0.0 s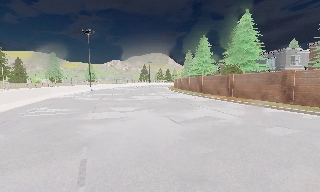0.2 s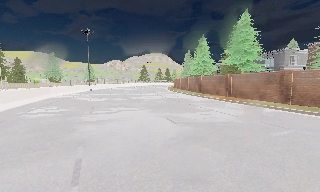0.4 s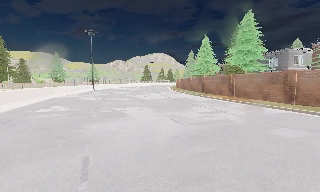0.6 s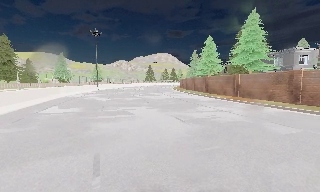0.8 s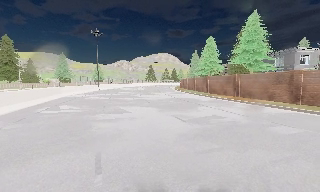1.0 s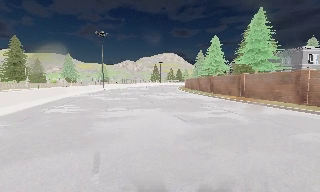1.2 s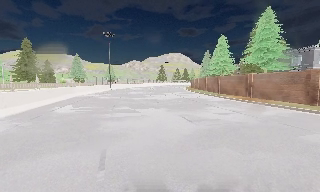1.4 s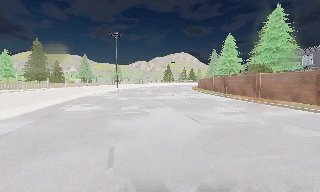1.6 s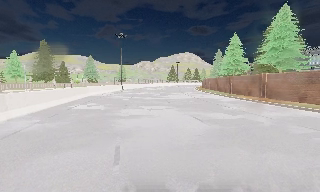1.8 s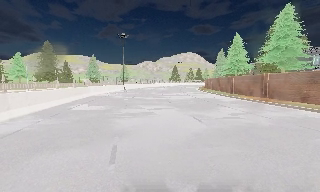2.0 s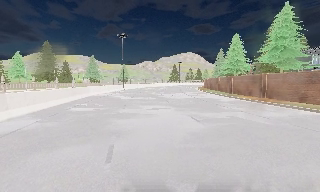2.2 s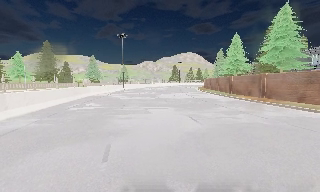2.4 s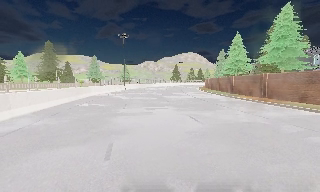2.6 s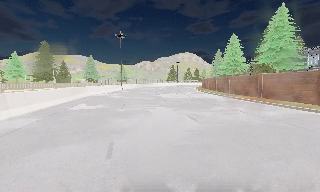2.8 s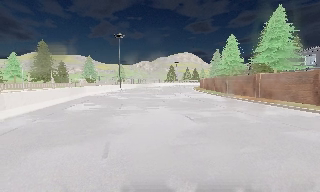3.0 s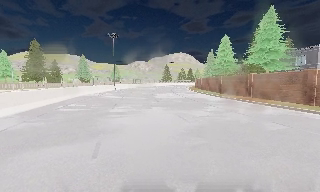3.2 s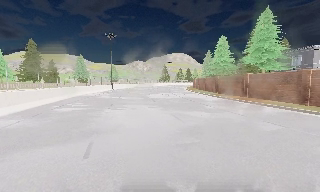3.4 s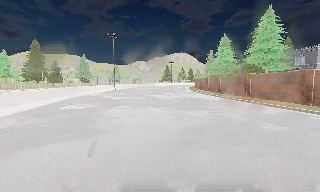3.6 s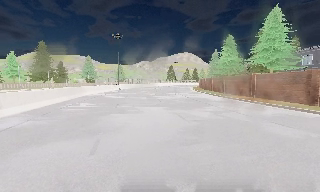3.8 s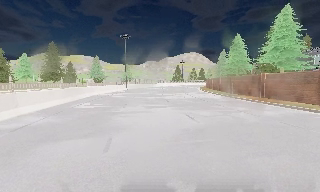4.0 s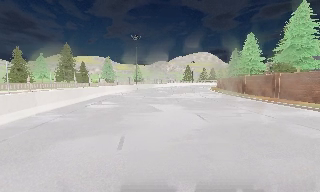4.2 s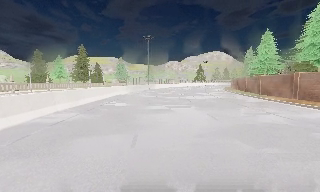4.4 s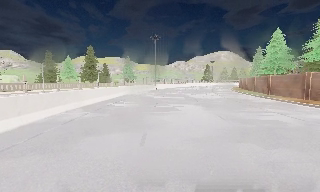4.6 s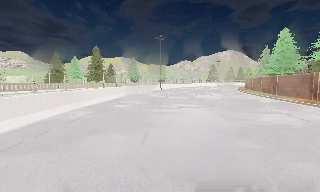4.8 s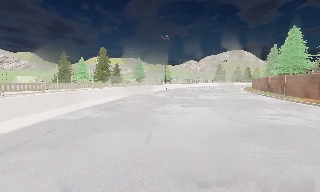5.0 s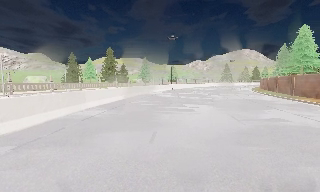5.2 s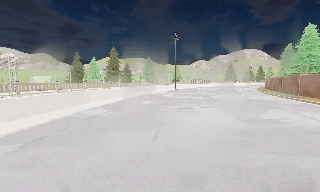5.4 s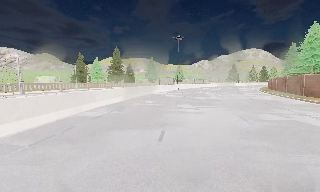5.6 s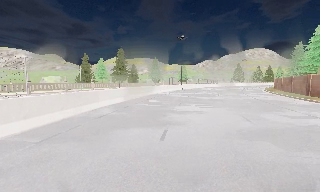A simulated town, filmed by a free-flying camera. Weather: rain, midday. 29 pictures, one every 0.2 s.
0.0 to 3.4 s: The camera travels backward and to its right, about 1 m, so what stands in front gets smaller.
3.4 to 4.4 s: The scene slides to the right, as the camera pans about 15 degrees to its left.
4.4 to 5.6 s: The camera shifts only a little, or ends up much as it began.
The film runs backward here.
